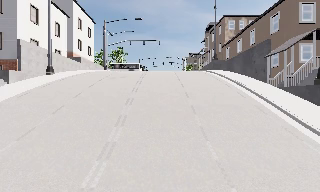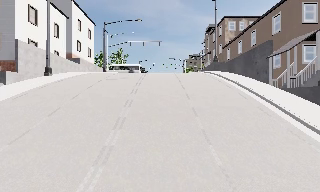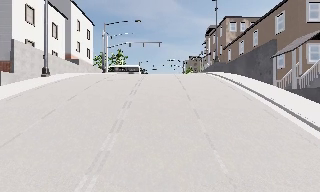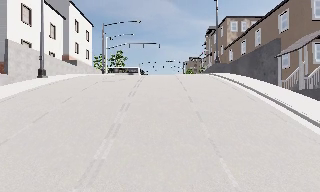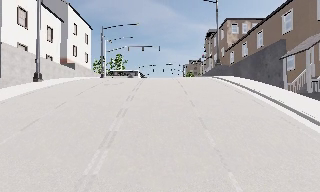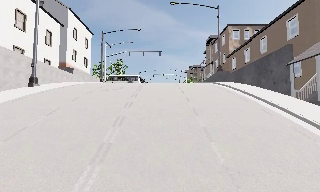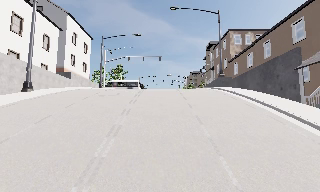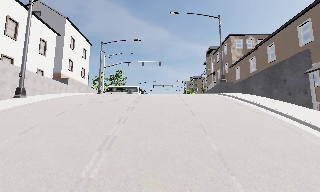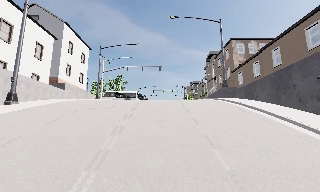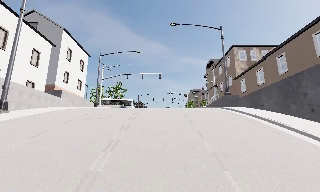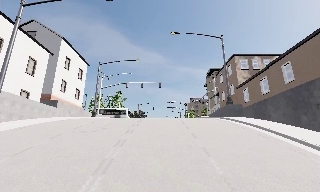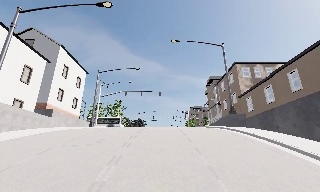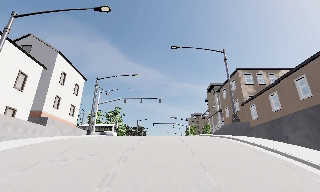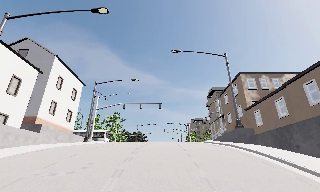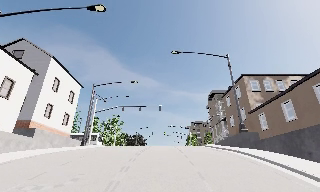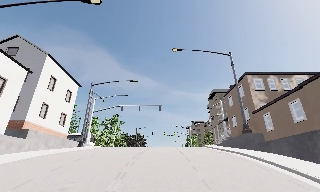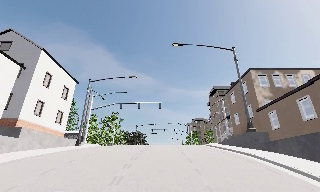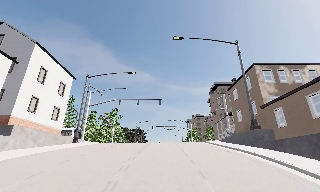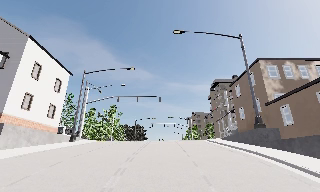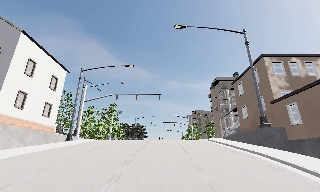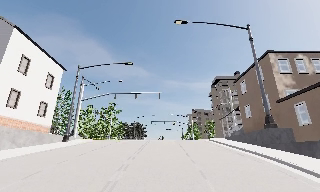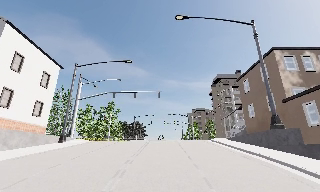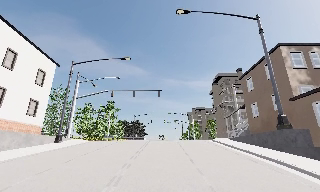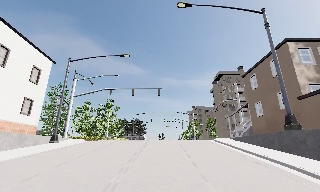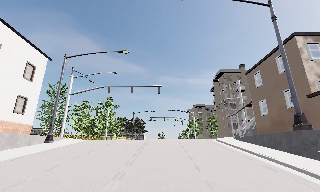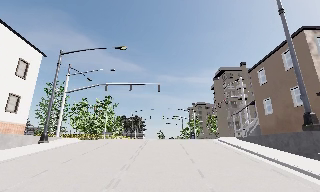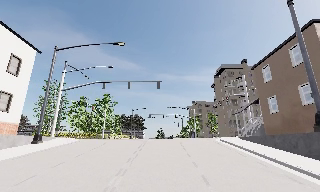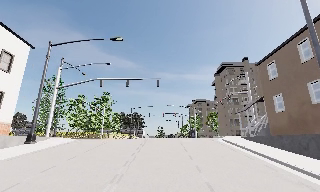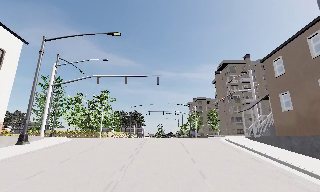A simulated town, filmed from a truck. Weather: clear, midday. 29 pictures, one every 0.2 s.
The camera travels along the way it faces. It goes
forward.
0.0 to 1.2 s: The camera travels forward, about 3 m, so what stands in front looms larger. It gains speed.
1.2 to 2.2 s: The camera travels forward, about 3.5 m, so what stands in front looms larger. Its aim tips upward by about 10 degrees, and the scene shifts downward.
2.2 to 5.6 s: The camera travels forward, about 13 m, so what stands in front looms larger.
The film runs forward here.
